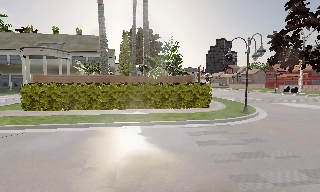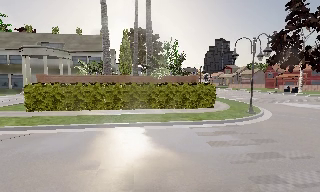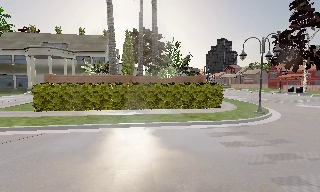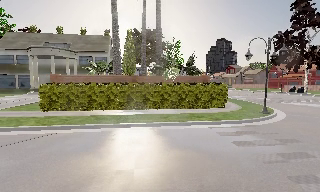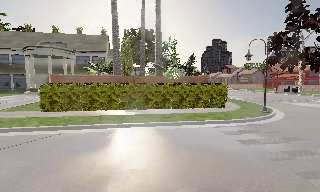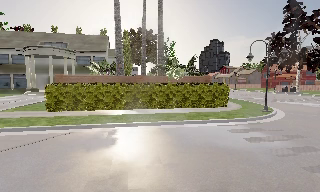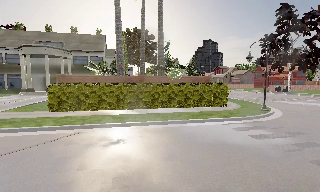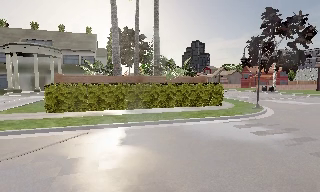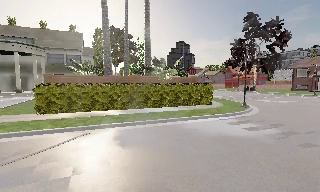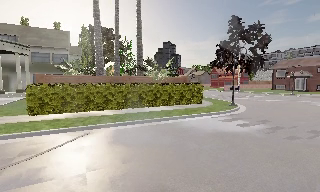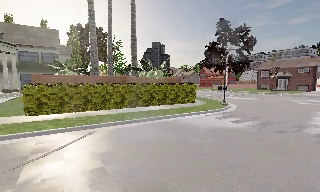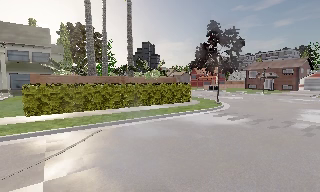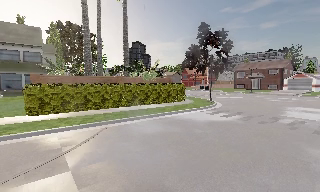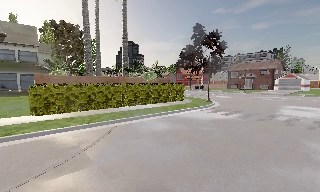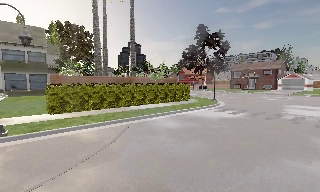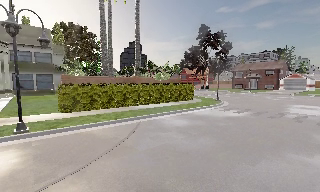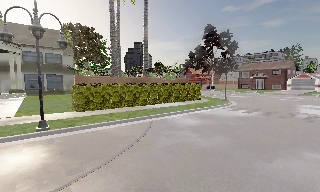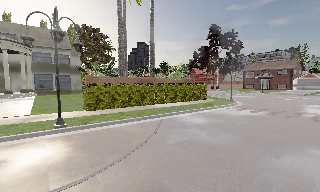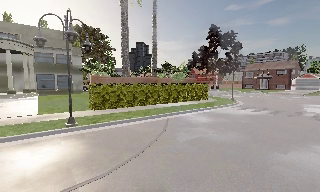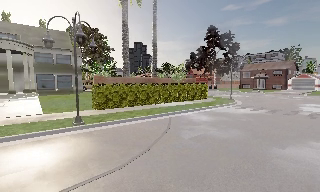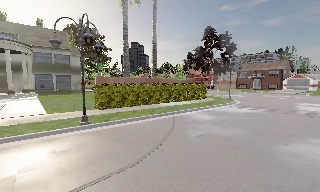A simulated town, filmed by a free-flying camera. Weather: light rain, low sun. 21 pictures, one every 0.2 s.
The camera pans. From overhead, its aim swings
clockwise.
0.0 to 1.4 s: The camera travels to its left, about 3.5 m. It gains speed.
1.4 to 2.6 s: The camera pans to its right, which is clockwise from overhead, by about 25 degrees. It travels to its left and backward, about 4 m.
2.6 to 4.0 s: The camera travels to its left and backward, about 3.5 m, so close, fixed things drift to the right.
The film runs forward here.
